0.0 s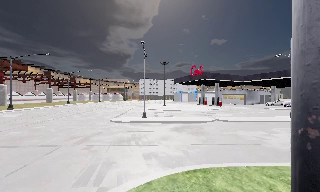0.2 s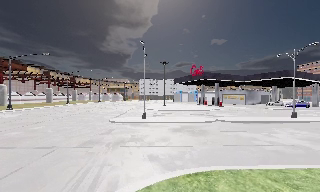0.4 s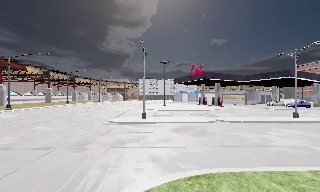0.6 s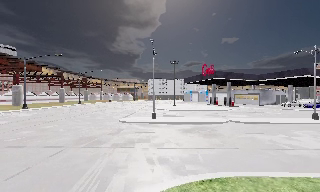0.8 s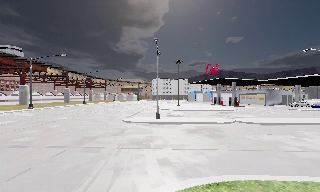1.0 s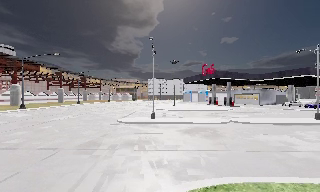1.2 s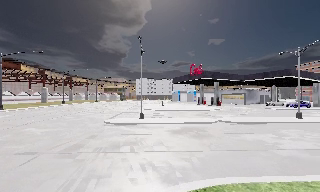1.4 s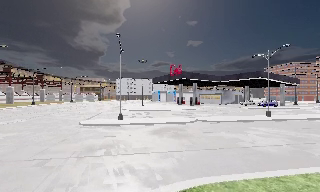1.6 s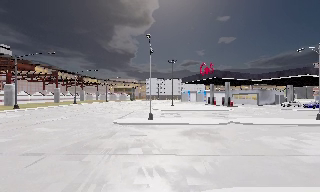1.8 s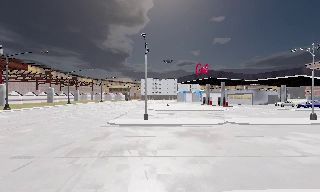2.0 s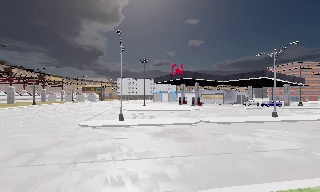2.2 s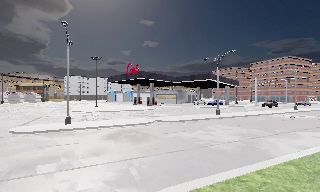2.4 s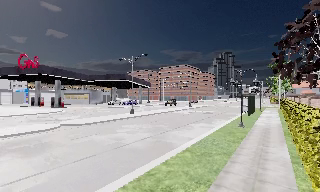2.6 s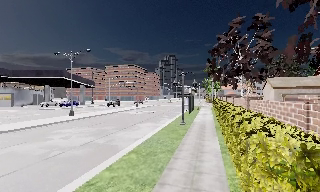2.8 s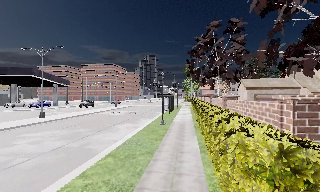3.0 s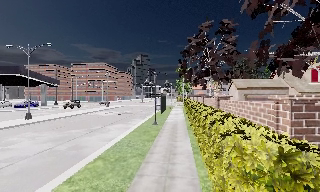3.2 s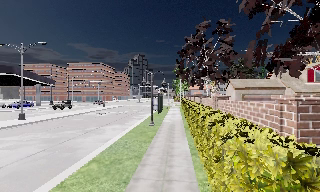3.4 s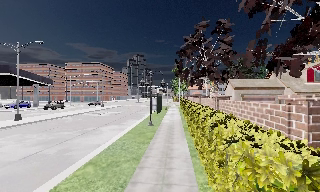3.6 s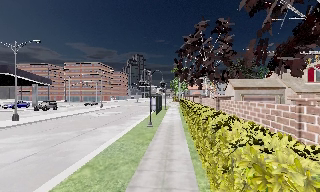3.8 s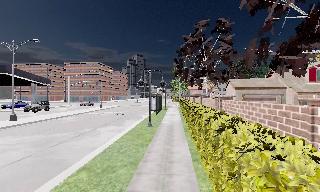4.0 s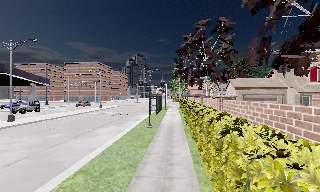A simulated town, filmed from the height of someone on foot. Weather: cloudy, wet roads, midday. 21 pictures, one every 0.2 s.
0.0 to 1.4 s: The camera travels forward, about 1.5 m, so what stands in front looms larger.
1.4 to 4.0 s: The camera swings to its right by about 75 degrees, and the scene slides to the left. It travels forward, about 2.5 m.
The film runs forward here.
